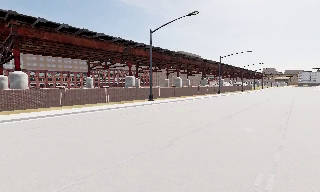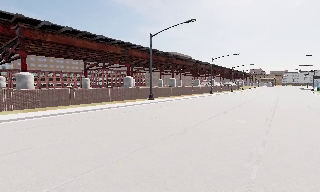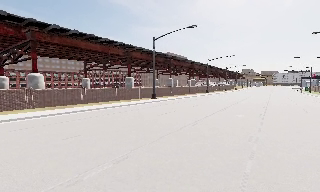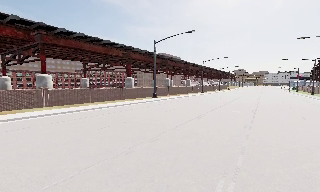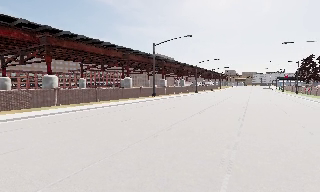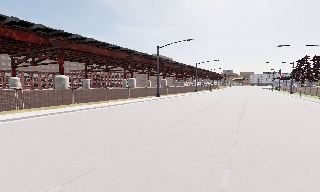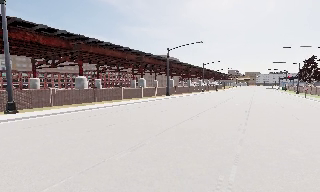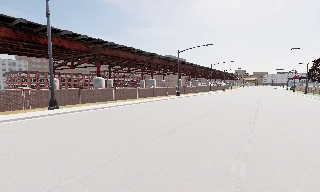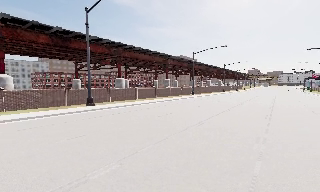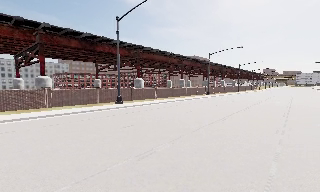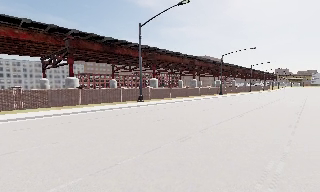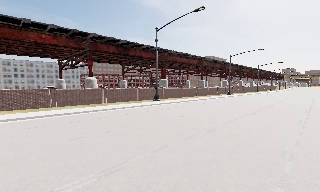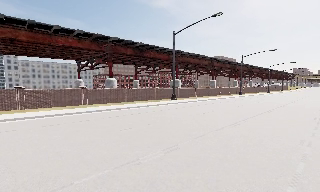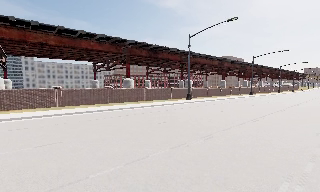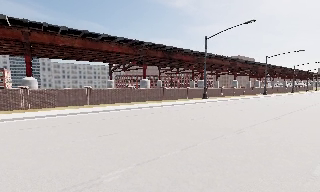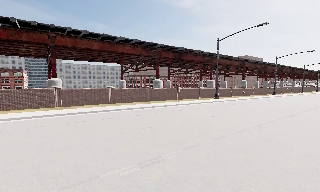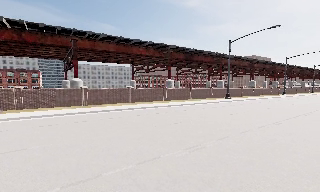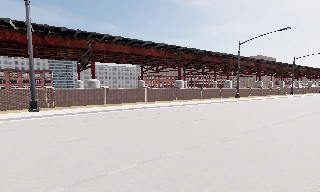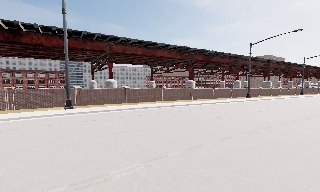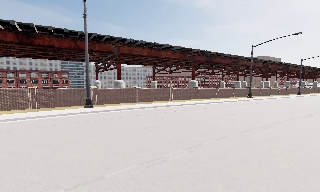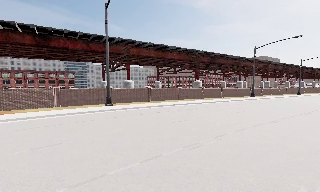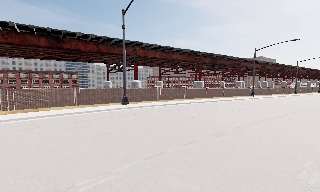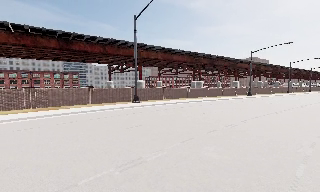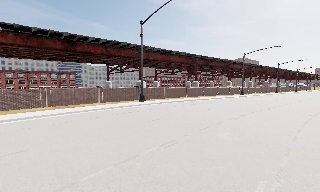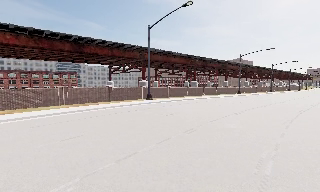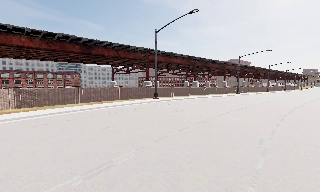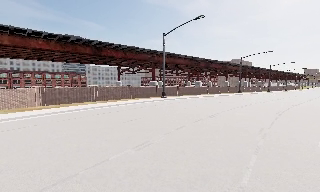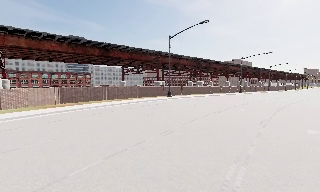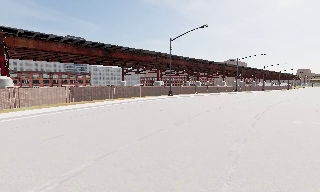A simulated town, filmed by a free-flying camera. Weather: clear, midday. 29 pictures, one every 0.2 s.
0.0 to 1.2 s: The camera travels backward and to its left, about 14 m, so what stands in front gets smaller.
1.2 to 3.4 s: The scene slides to the right, as the camera pans about 25 degrees to its left. It travels backward and to its left, about 25 m, so what stands in front gets smaller.
3.4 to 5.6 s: The camera travels backward and to its left, about 25 m, so what stands in front gets smaller.
The film runs backward here.
